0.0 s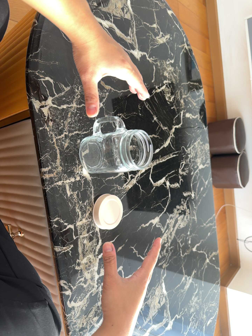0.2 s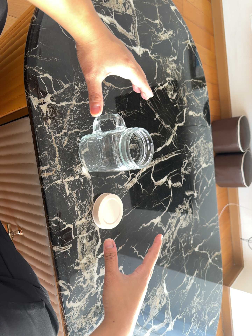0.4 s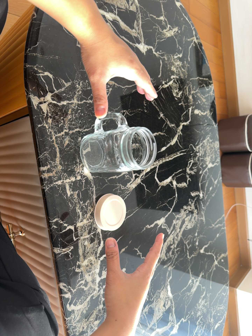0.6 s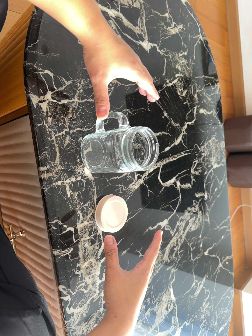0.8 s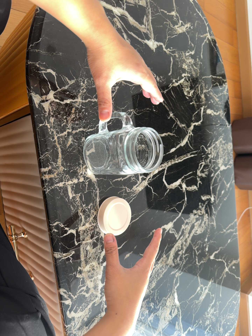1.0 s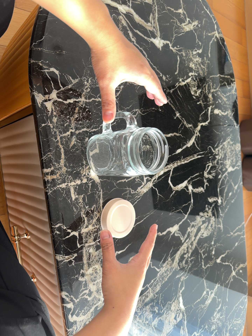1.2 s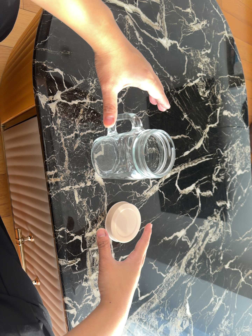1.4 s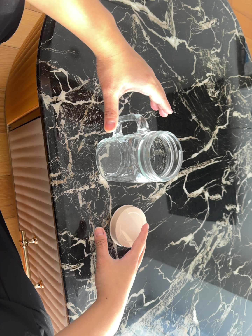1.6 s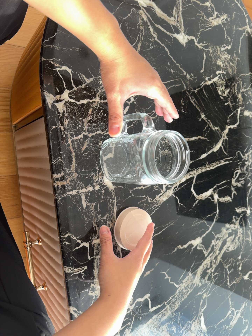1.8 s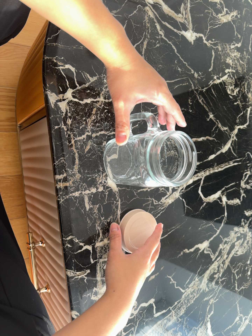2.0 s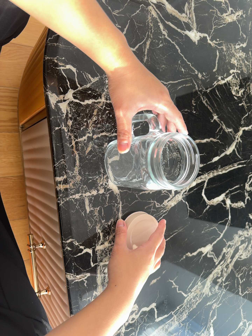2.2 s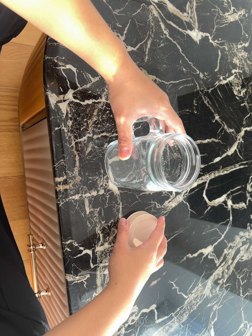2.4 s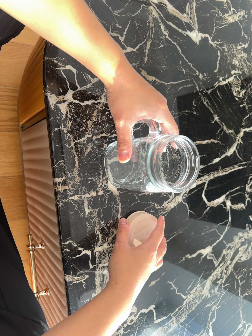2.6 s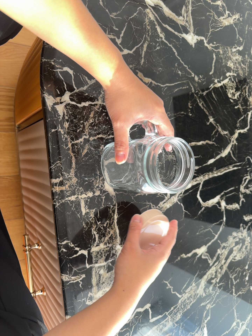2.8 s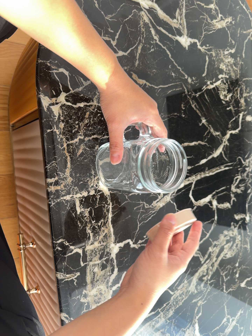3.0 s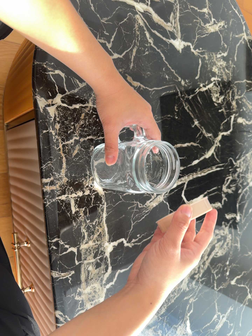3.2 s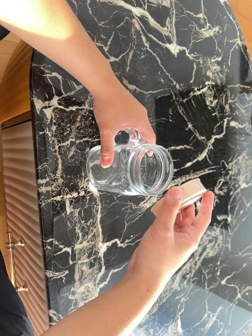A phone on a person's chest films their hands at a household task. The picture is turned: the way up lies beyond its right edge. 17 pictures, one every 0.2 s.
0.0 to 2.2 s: The scene slides to the right, as the camera pans about 15 degrees to its left. It travels forward and to its right, about 12 cm, so what stands in front looms larger.
2.2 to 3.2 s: The camera shifts only a little, or ends up much as it began.
The film runs forward here.
